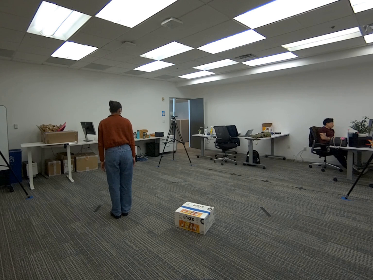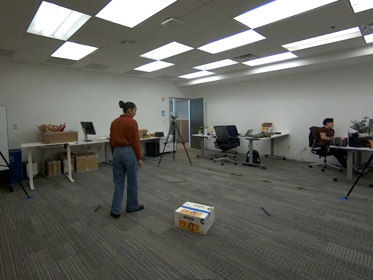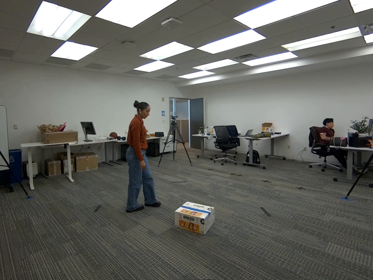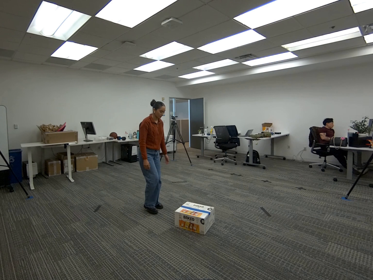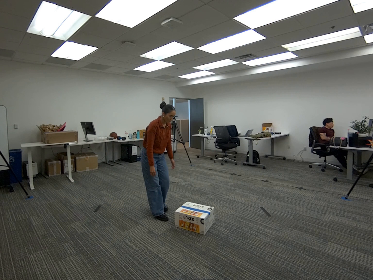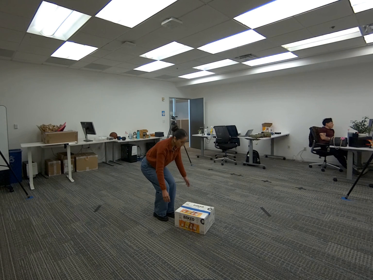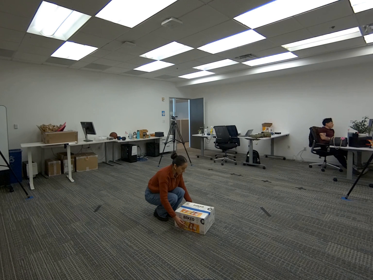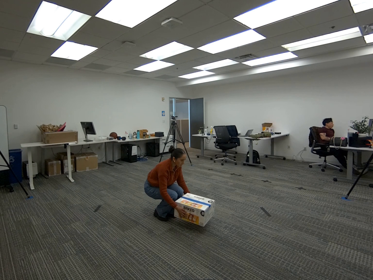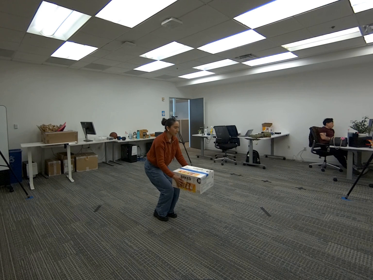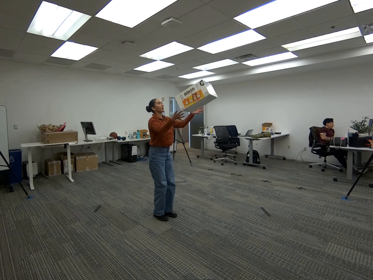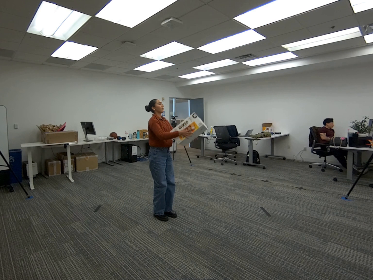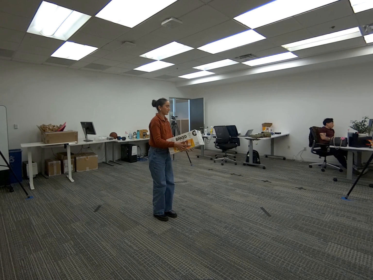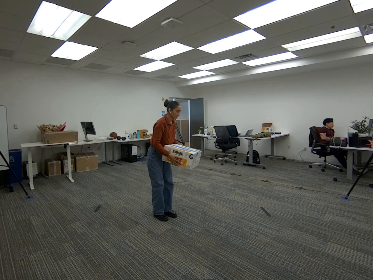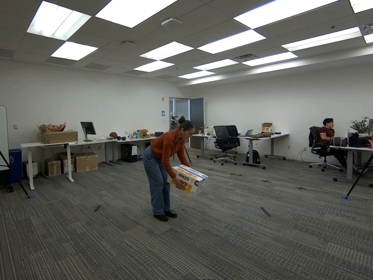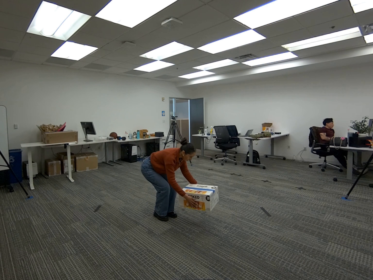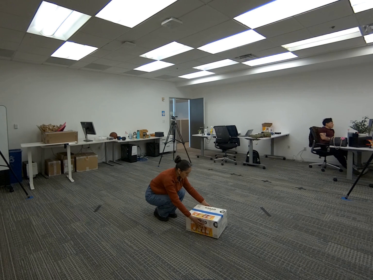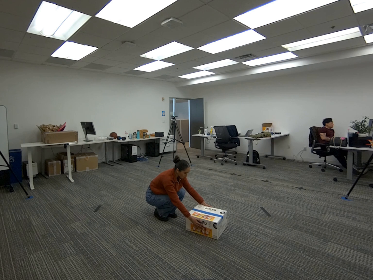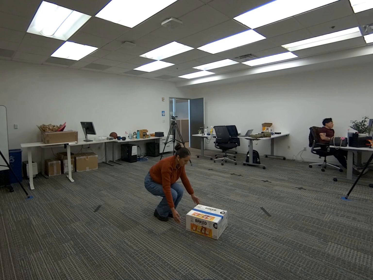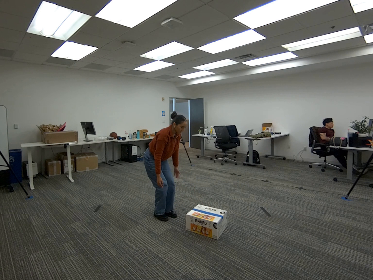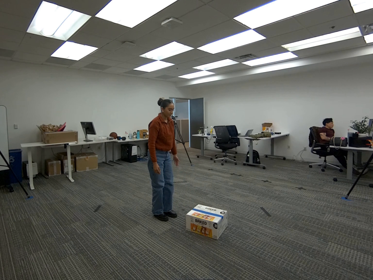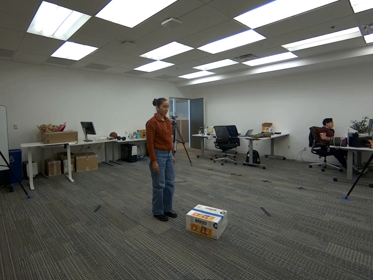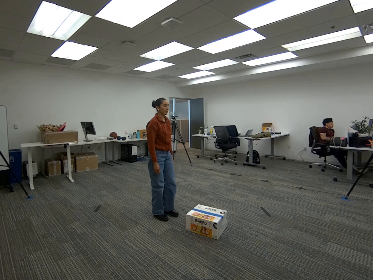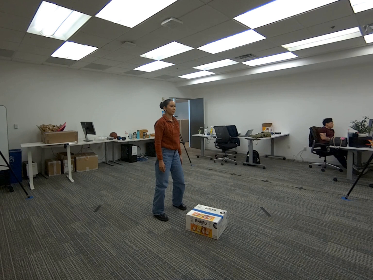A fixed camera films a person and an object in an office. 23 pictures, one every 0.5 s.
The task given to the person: Walk to the snack box and pick the box up and toss it up and catch the box and place the box back to the ground.
